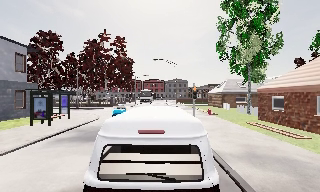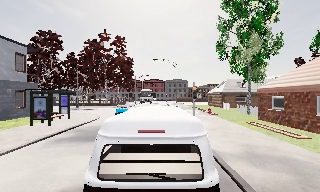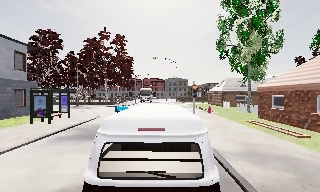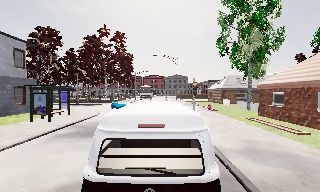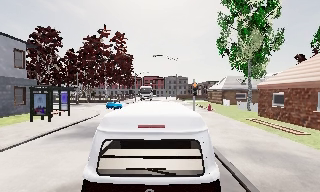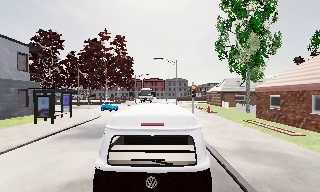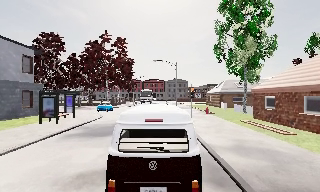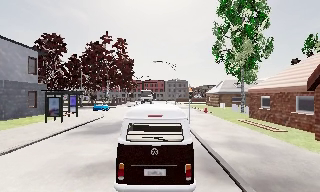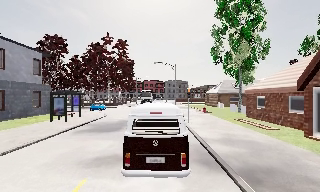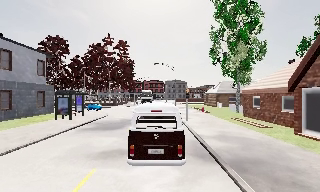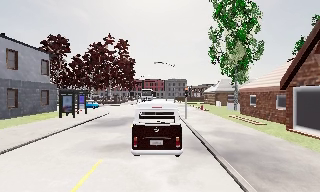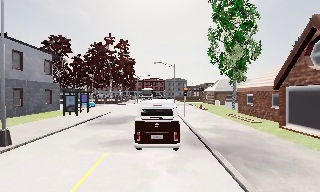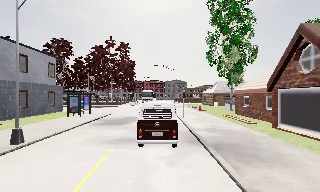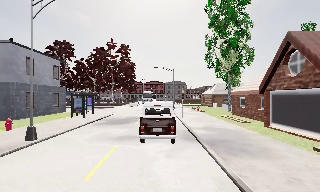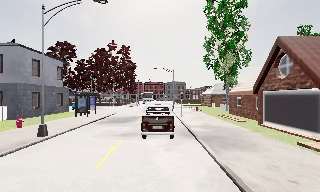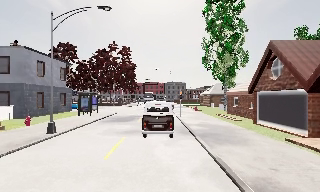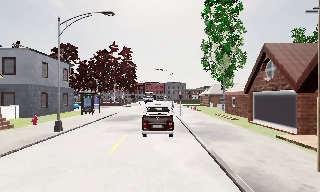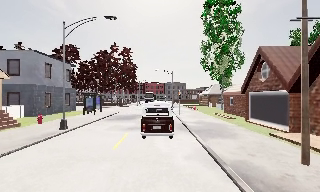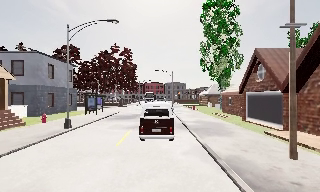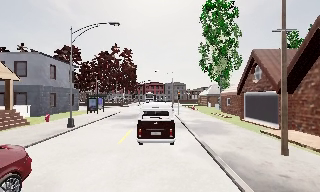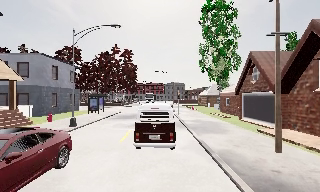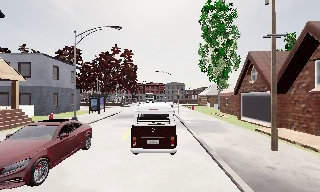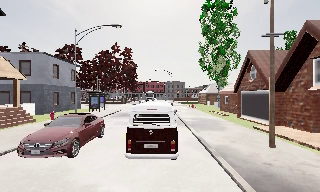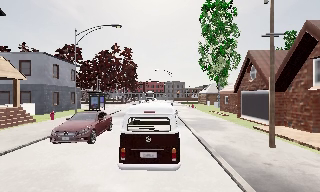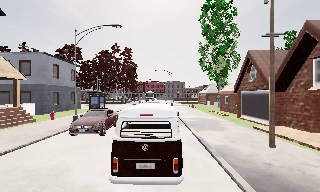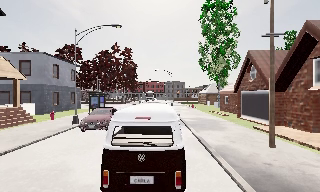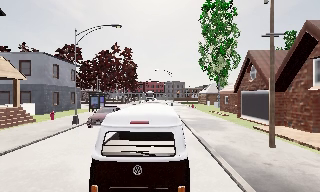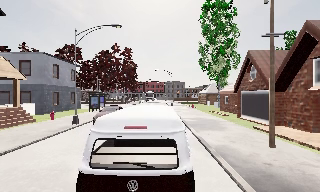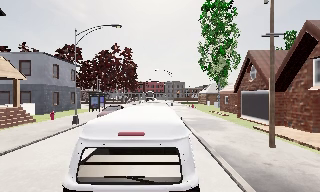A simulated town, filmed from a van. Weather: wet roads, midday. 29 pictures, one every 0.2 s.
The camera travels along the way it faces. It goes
backward.
0.0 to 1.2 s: The camera travels backward, about 1 m, so what stands in front gets smaller. It gains speed.
1.2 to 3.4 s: The camera travels backward, about 7 m, so what stands in front gets smaller.
3.4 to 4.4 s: The camera travels backward, about 1.5 m, so what stands in front gets smaller. It loses speed.
4.4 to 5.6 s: The camera keeps its place and its aim.
The film runs backward here.
